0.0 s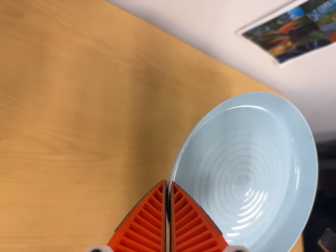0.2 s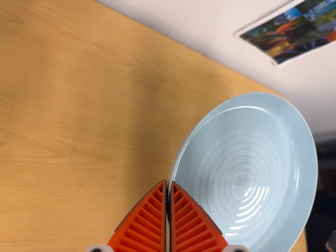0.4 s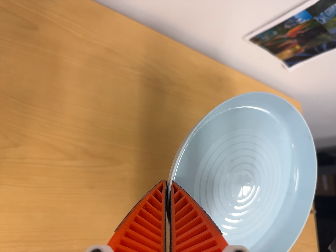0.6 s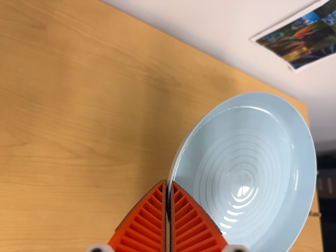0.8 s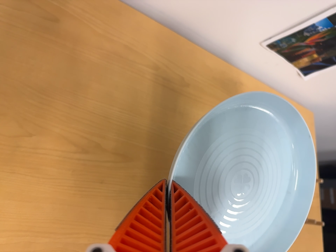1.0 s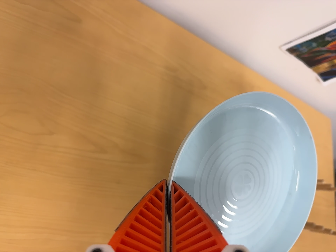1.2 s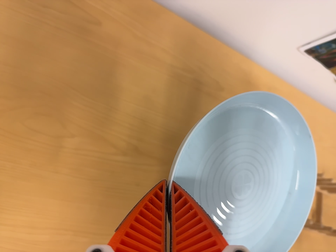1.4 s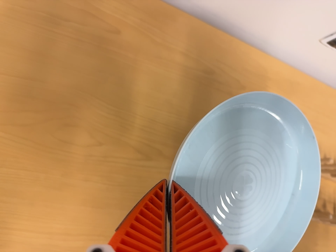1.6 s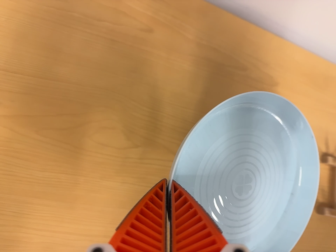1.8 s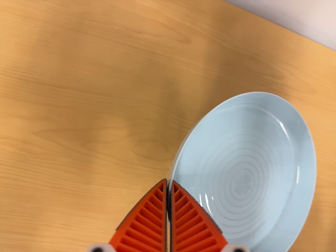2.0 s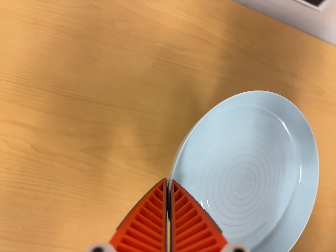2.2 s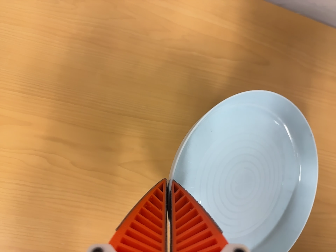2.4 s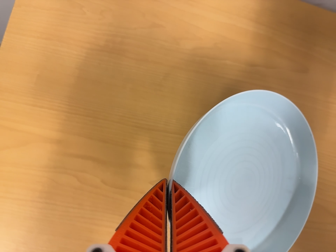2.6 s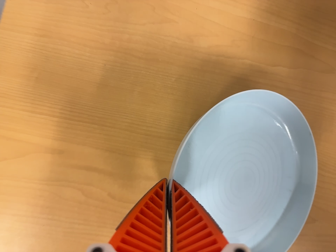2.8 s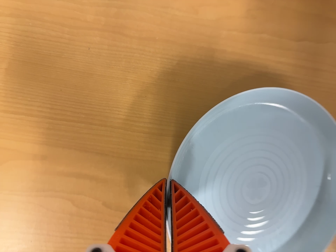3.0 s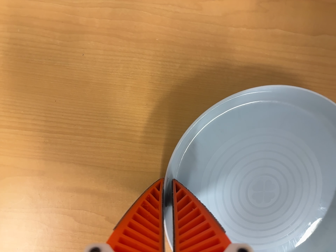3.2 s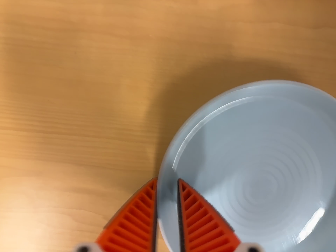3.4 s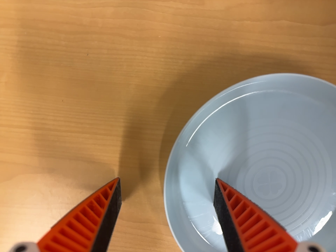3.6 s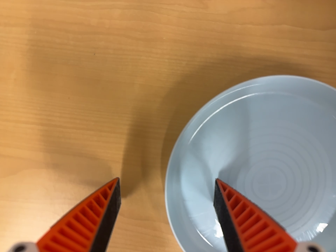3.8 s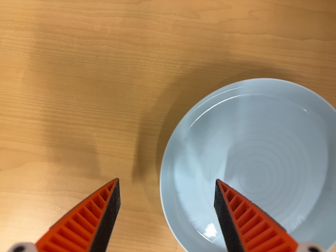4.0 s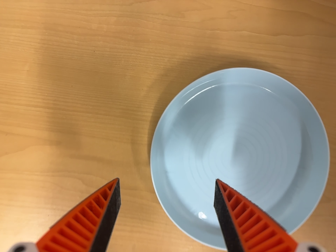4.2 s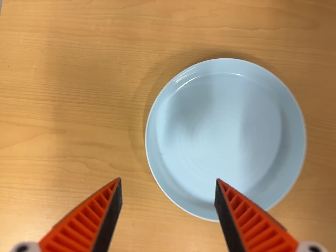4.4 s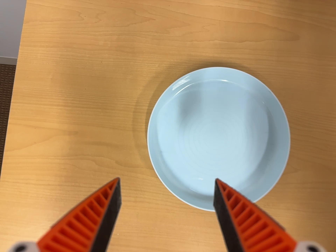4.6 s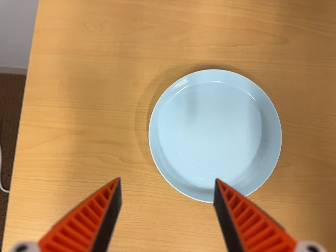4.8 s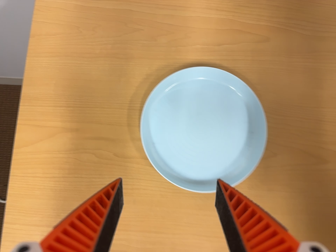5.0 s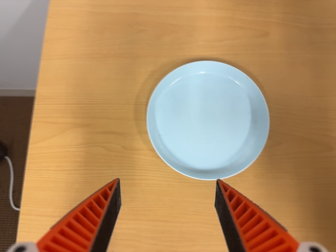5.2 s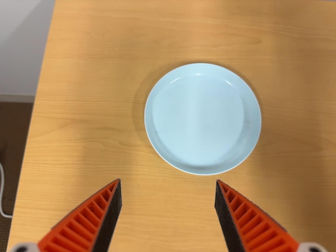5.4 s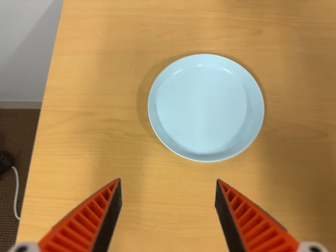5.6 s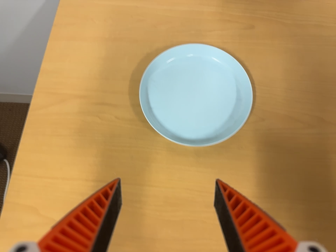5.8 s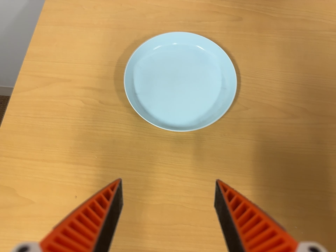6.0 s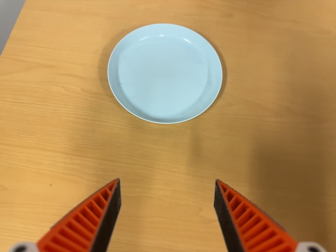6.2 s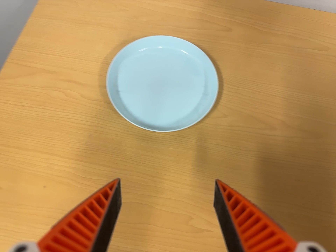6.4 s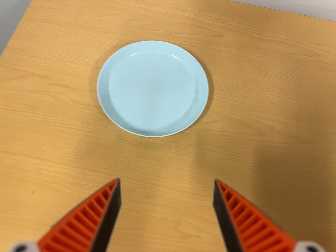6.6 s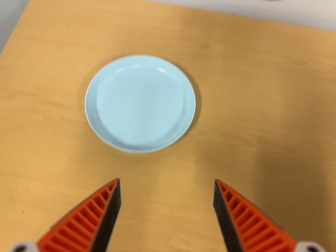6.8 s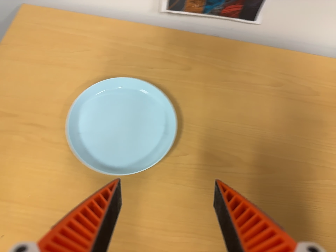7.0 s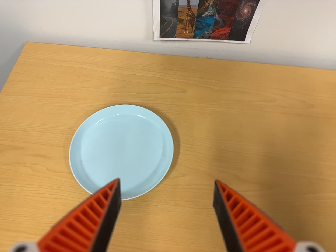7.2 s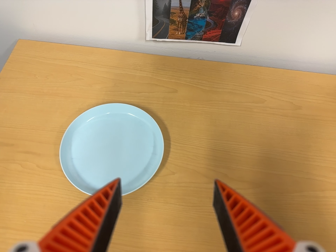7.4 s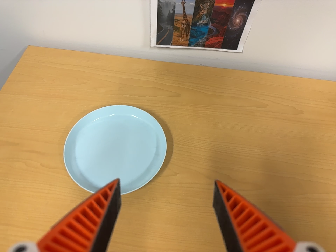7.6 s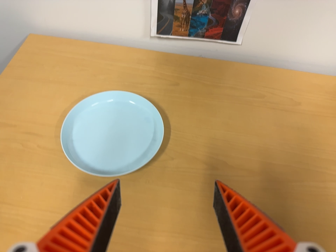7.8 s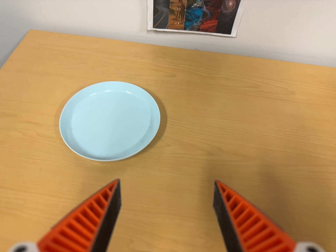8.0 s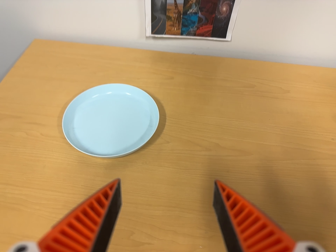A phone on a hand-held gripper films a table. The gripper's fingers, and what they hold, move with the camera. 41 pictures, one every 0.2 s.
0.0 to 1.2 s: The camera shifts only a little, or ends up much as it began.
1.2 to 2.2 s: The scene slides to the right, as the camera pans about 20 degrees to its left. It travels to its left and toward the top of its view, about 18 cm, so close, fixed things drift to the right.
2.2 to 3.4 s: The camera swings to its left by about 10 degrees, and the scene slides to the right. It travels forward and toward the top of its view, about 14 cm, so what stands in front looms larger. Its aim tips toward the bottom of its view by about 15 degrees.
3.4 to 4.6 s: The camera travels backward and toward the bottom of its view, about 18 cm, so what stands in front gets smaller. Its aim tips toward the top of its view by about 15 degrees.
4.6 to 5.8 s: The camera travels toward the bottom of its view, about 20 cm. Its aim tips toward the top of its view by about 15 degrees.
5.8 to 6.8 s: The camera travels to its right, about 8 cm, so close, fixed things drift to the left.
6.8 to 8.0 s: The camera travels toward the bottom of its view, backward and to its right, about 14 cm. Its aim tips toward the top of its view by about 15 degrees.
The film runs backward here.
